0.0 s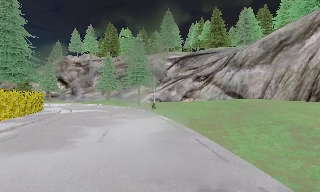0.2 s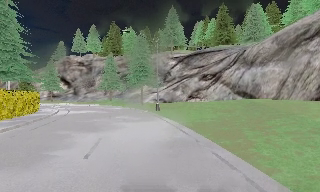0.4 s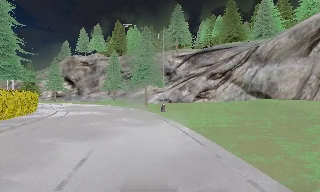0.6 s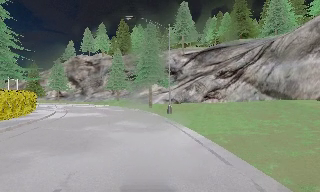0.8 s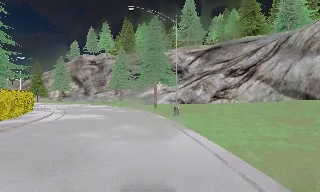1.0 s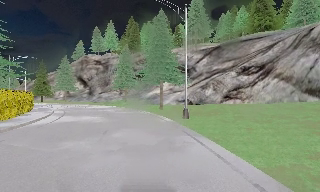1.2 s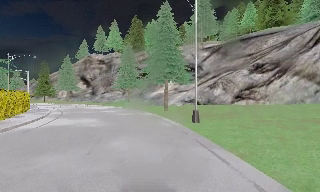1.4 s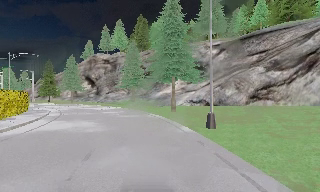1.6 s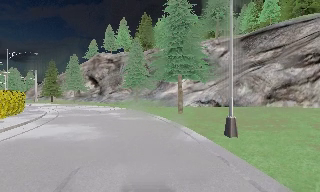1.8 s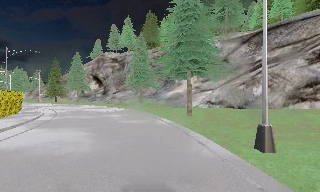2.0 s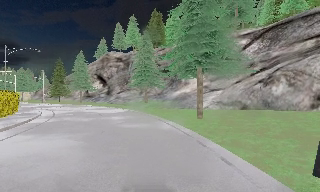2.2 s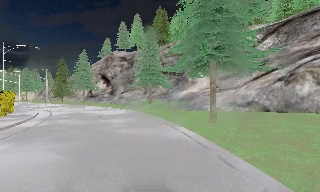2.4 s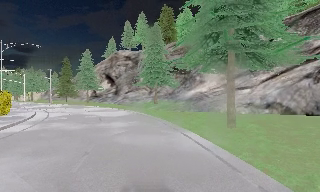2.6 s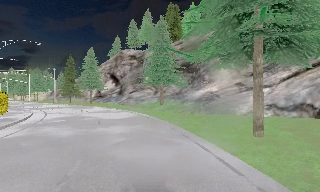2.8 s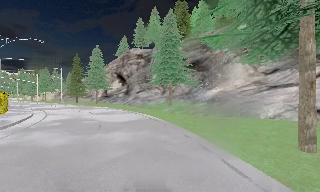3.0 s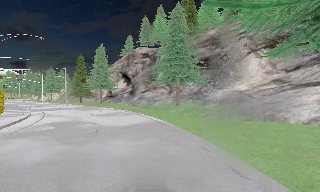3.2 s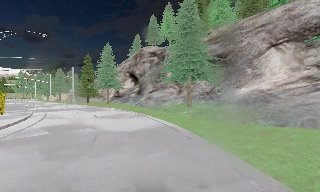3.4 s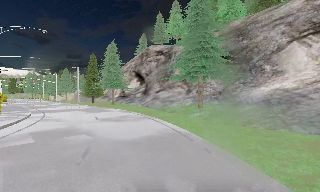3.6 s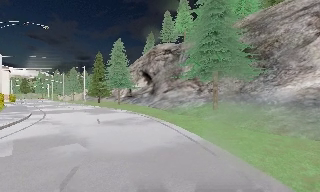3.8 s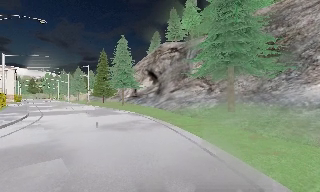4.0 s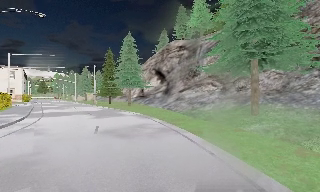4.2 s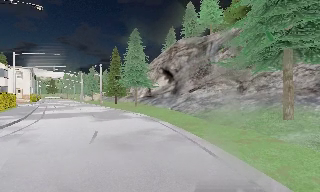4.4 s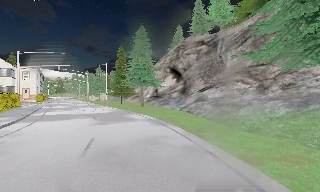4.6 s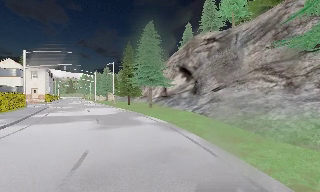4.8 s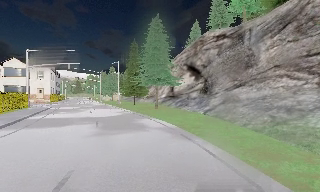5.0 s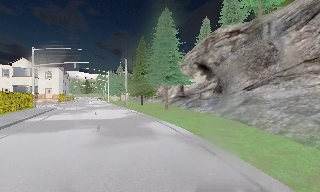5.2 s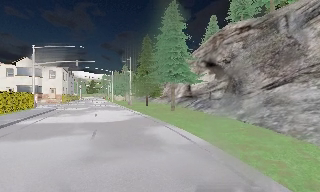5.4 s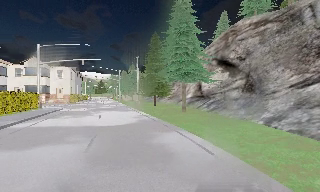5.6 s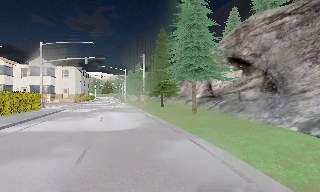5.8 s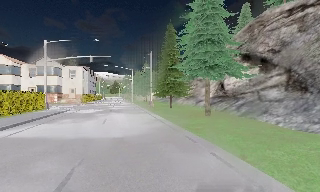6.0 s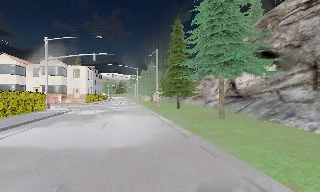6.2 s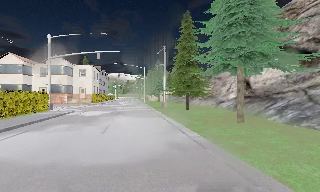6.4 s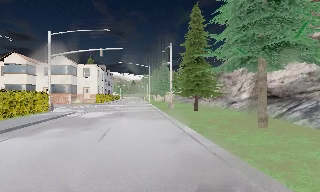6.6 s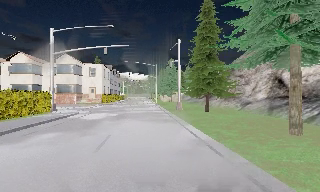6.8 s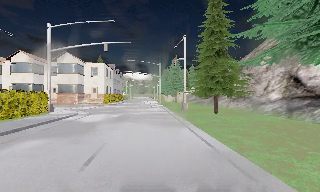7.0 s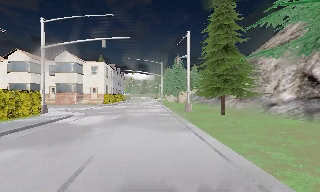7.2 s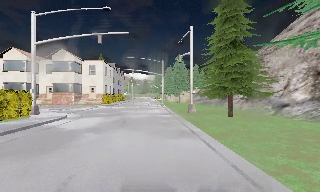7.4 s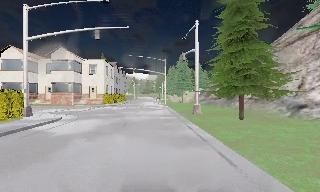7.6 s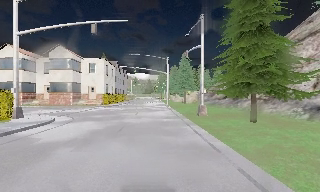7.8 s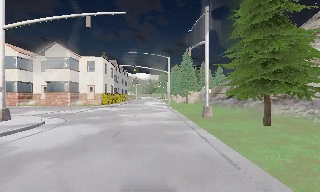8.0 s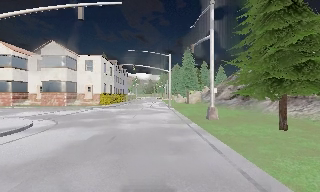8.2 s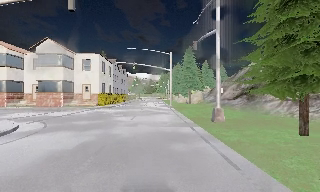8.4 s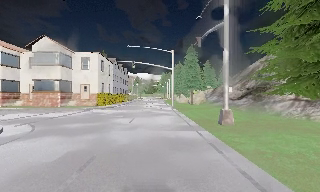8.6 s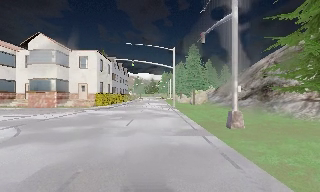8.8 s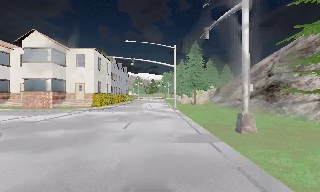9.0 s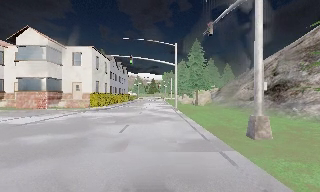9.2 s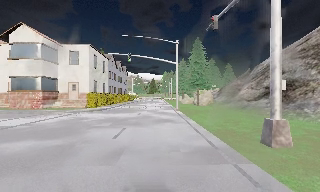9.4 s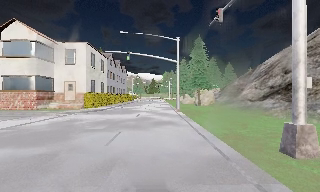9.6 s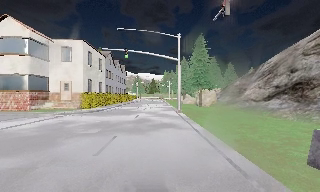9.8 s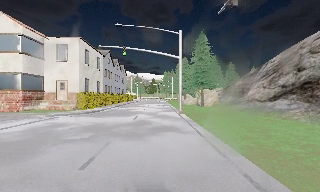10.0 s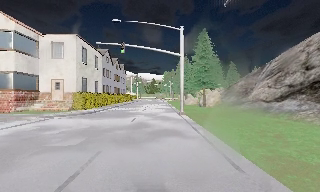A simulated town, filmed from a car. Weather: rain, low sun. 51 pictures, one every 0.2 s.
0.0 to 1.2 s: The camera travels forward, about 9 m, so what stands in front looms larger.
1.2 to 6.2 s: The camera pans to its left, which is counterclockwise from overhead, by about 55 degrees. It travels forward, about 35 m.
6.2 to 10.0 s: The camera travels forward, about 19 m, so what stands in front looms larger.
The film runs forward here.
